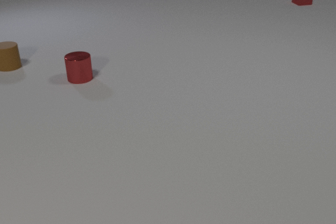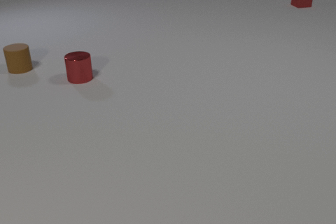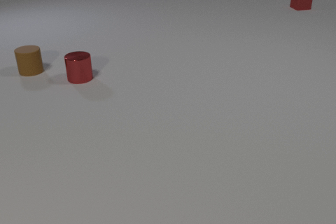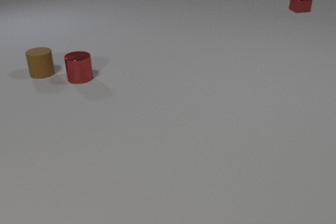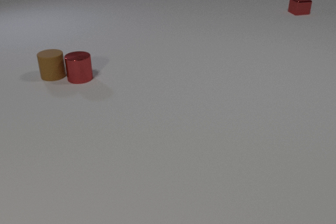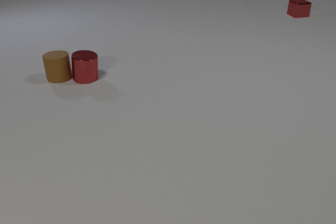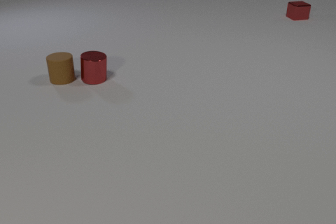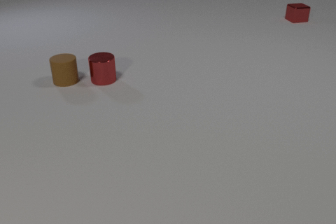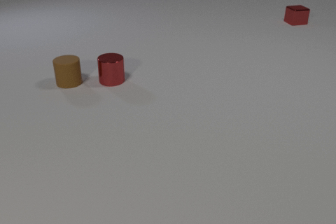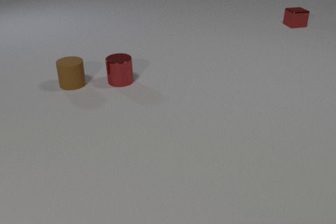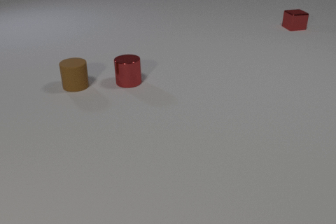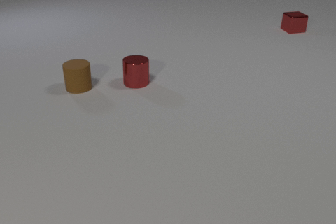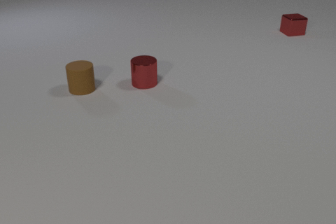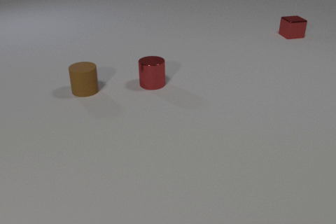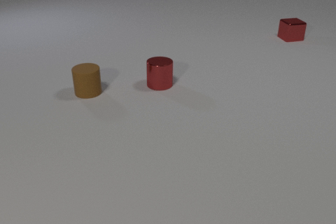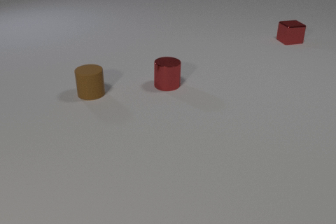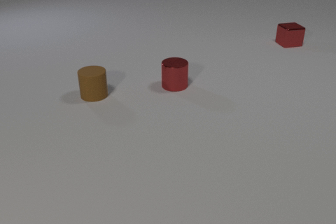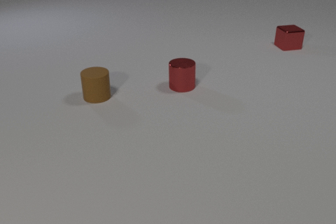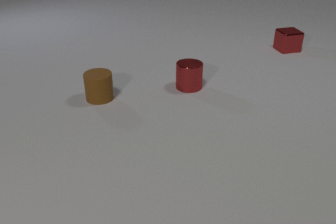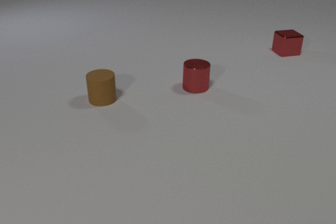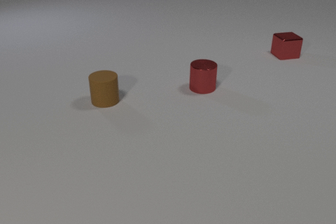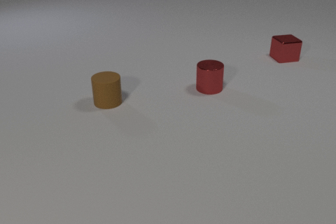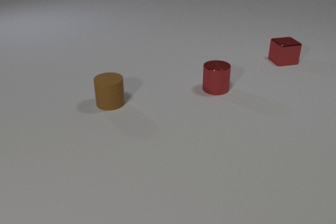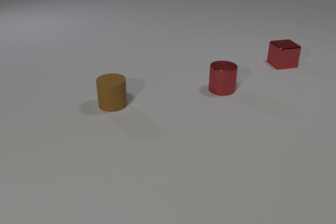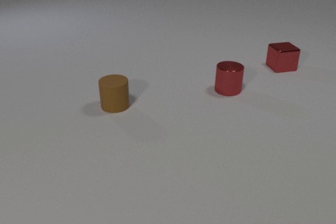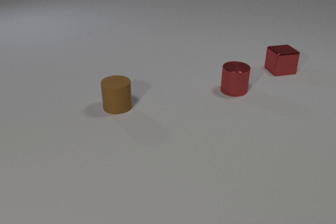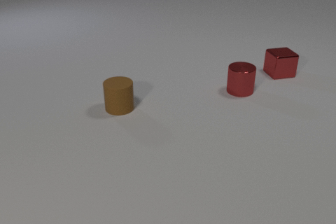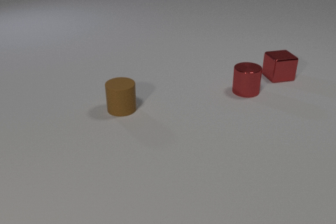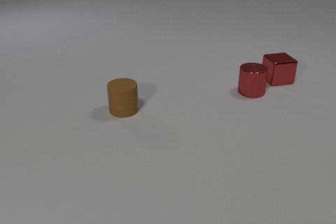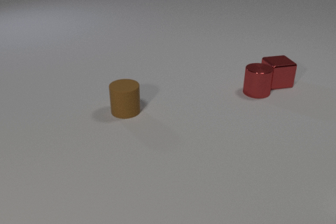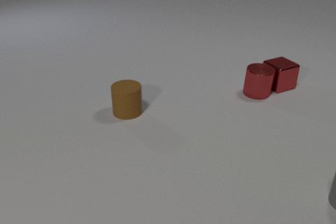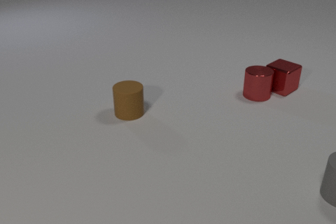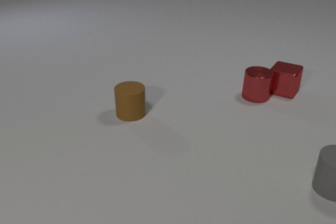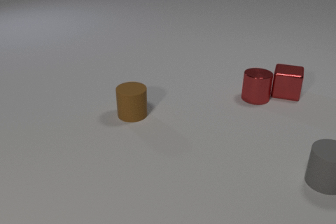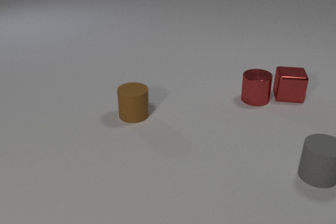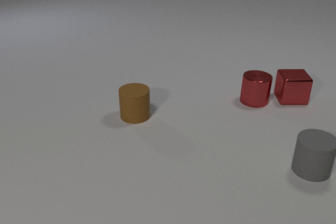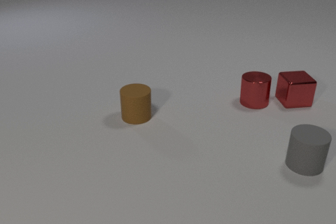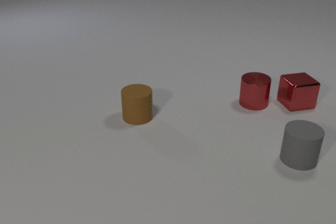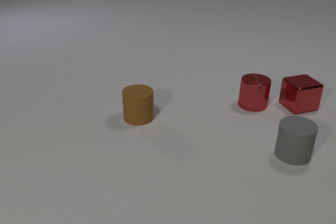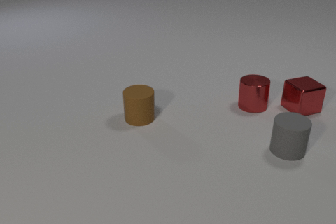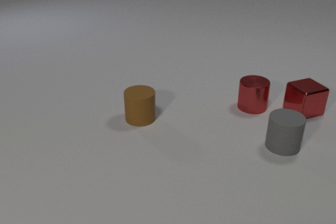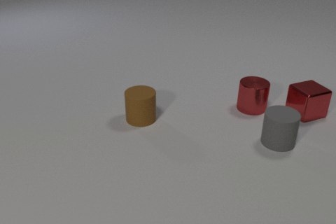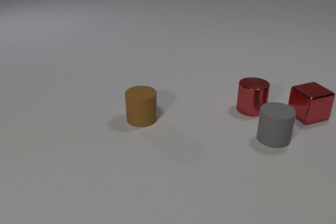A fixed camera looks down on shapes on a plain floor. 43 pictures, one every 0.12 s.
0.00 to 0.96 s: The brown rubber cylinder slides toward the camera and to the right. The red metal cylinder slides to the right. The red metal cube slides toward the camera. The brown rubber cylinder and the red metal cylinder collide.
0.96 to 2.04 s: The brown rubber cylinder slides toward the camera and to the right. The red metal cylinder slides to the right. The red metal cube slides toward the camera.
2.04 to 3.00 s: The brown rubber cylinder slides toward the camera and to the right. The red metal cylinder slides to the right. The red metal cube slides toward the camera.
3.00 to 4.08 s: The brown rubber cylinder slides toward the camera and to the right. The red metal cylinder slides to the right and toward the camera. The red metal cube slides toward the camera, spins counterclockwise seen from above by about 75 degrees, its near face sliding to the right. The gray rubber cylinder comes in at the right edge, slides to the left and away from the camera. The red metal cylinder and the red metal cube collide.
4.08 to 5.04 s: The brown rubber cylinder slides toward the camera and to the right. The red metal cylinder slides toward the camera. The red metal cube slides toward the camera and to the right, spins counterclockwise seen from above by about 30 degrees, its near face sliding to the right. The gray rubber cylinder slides away from the camera and to the left.
What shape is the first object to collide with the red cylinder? cylinder.
Are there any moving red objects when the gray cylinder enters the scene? yes.
Are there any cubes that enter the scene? no.
